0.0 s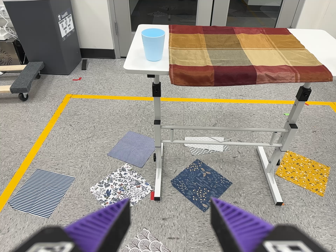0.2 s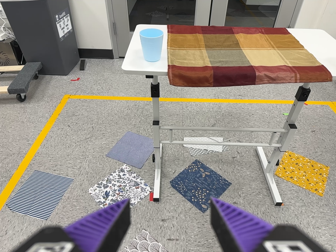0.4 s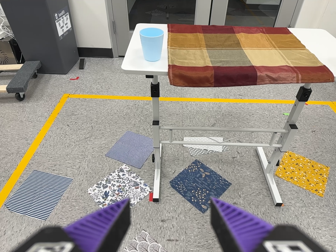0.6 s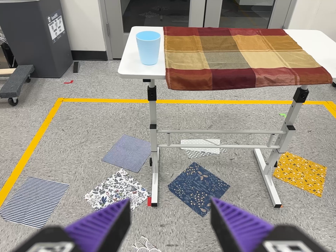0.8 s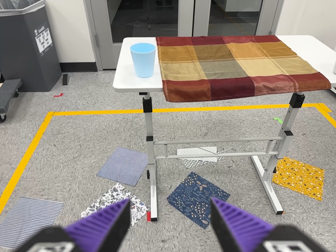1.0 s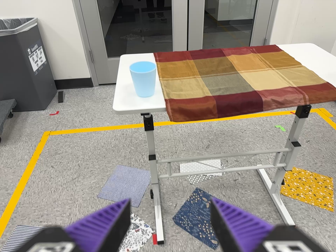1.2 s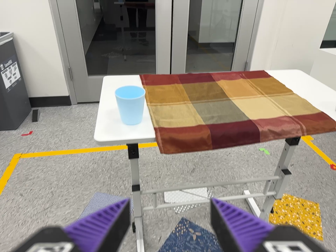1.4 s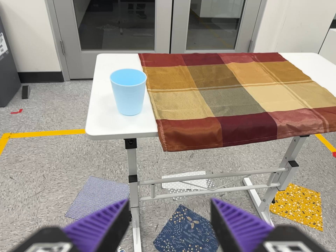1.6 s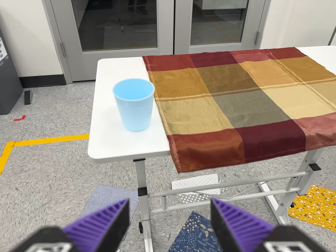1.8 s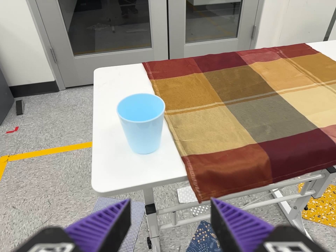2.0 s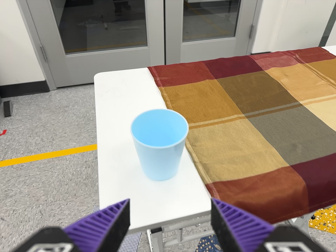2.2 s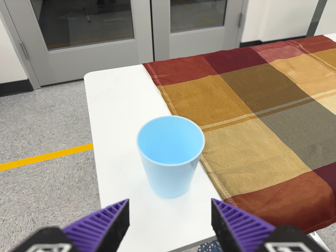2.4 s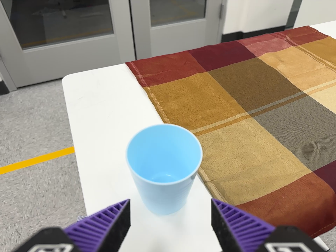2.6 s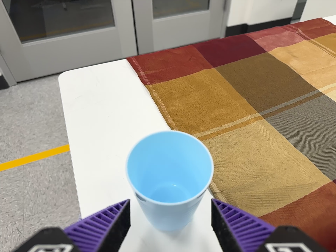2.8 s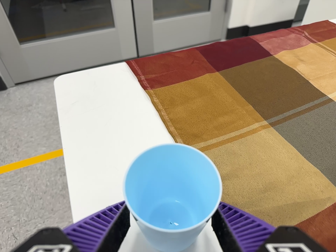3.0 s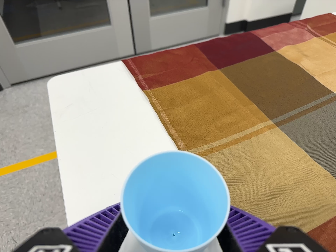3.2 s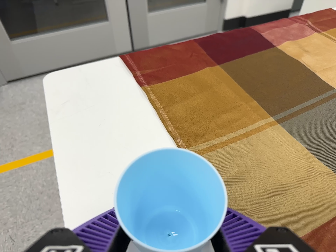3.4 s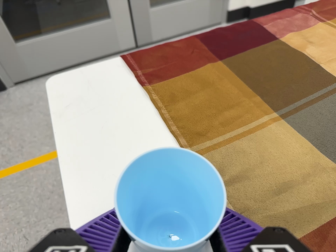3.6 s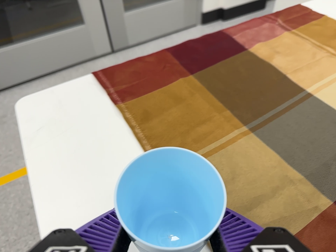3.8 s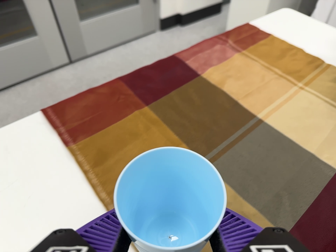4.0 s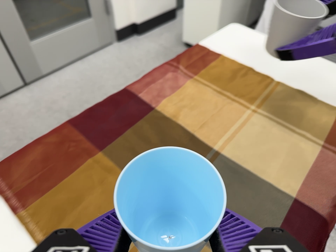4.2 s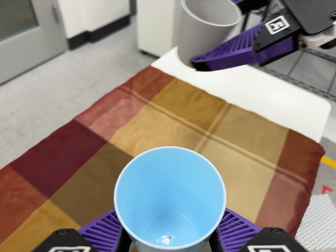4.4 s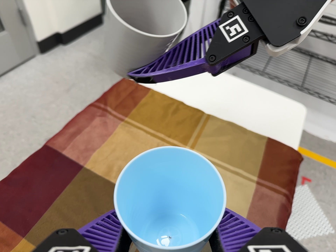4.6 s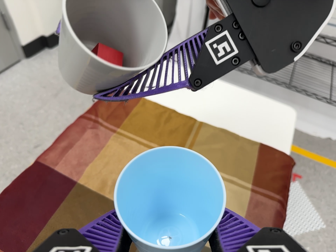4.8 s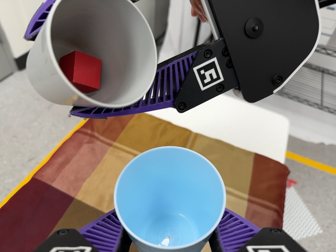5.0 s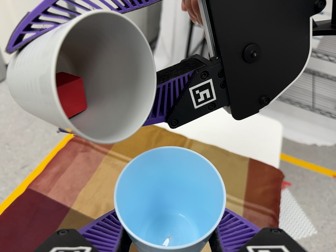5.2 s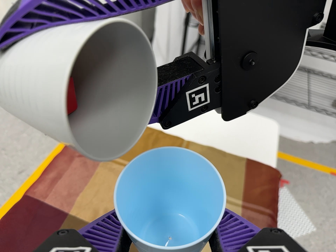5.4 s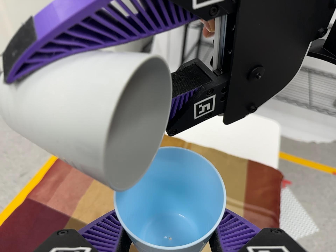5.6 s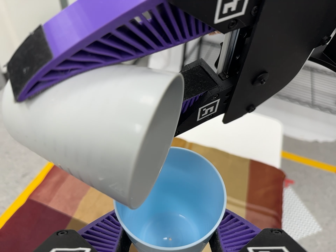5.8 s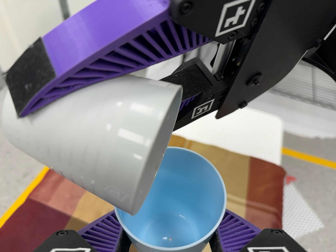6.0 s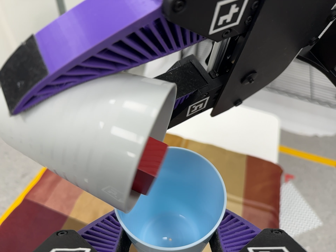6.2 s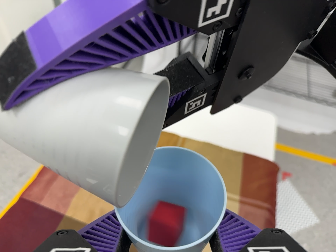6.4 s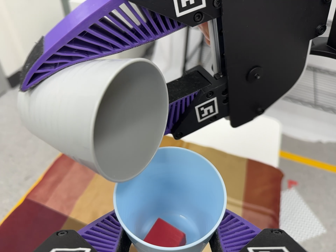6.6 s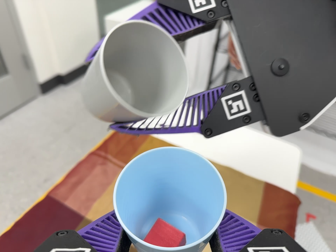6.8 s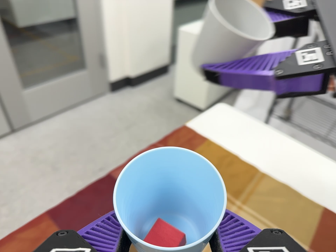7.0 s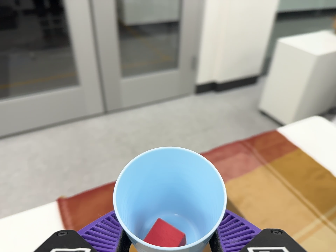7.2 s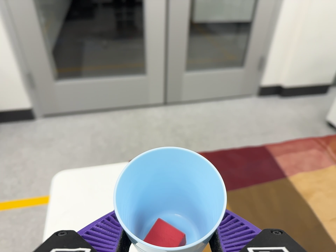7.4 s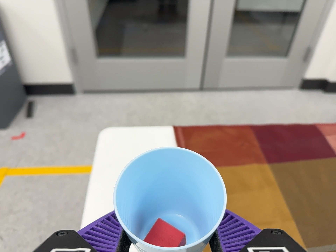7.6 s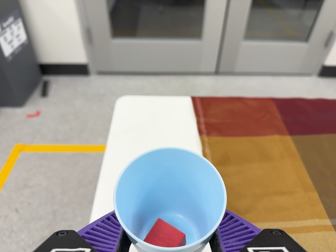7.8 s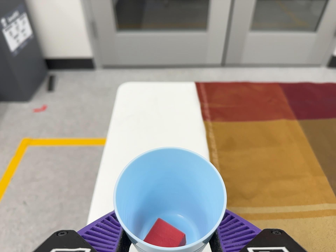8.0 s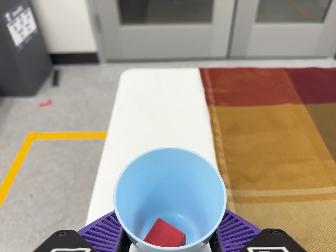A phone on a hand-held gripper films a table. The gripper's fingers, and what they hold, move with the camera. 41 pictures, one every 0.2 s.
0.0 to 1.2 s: The camera travels forward, toward the top of its view and to its left, about 22 cm, so what stands in front looms larger.
1.2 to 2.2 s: The camera travels forward, toward the top of its view and to its left, about 38 cm, so what stands in front looms larger. Its aim tips toward the bottom of its view by about 10 degrees.
2.2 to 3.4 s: The camera travels forward and toward the top of its view, about 12 cm, so what stands in front looms larger.
3.4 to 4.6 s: The camera swings to its right by about 35 degrees, and the scene slides to the left. It travels toward the top of its view, about 26 cm, so close, fixed things drift downward. It rolls about its line of sight by about 25 degrees, and the scene rotates counterclockwise.
4.6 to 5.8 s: The camera shifts only a little, or ends up much as it began.
5.8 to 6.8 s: The camera pans to its left by about 15 degrees. It travels toward the bottom of its view, about 6 cm. Its aim tips toward the top of its view by about 10 degrees. It rolls about its line of sight by about 15 degrees, and the scene rotates clockwise.
6.8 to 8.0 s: The camera pans to its left by about 40 degrees. It travels toward the bottom of its view and to its left, about 22 cm, so close, fixed things drift upward. It rolls about its line of sight by about 25 degrees, and the scene rotates clockwise.
The film runs forward here.
